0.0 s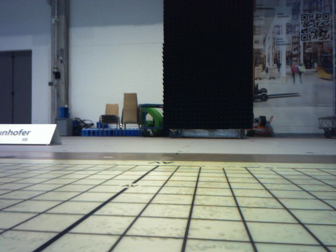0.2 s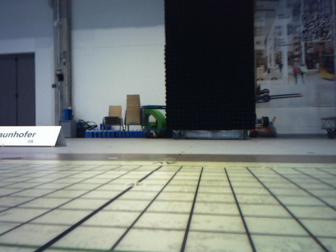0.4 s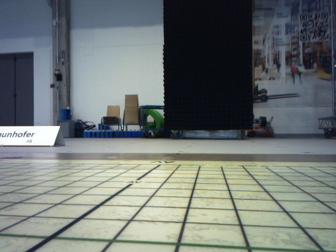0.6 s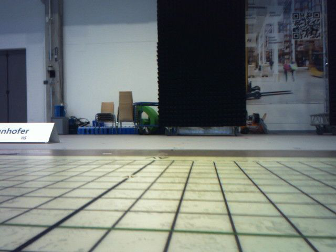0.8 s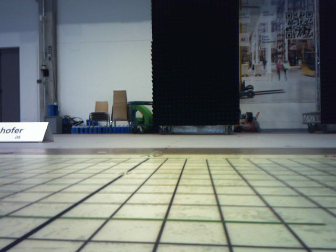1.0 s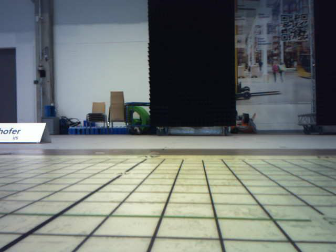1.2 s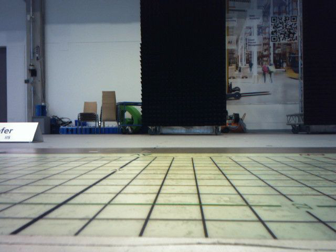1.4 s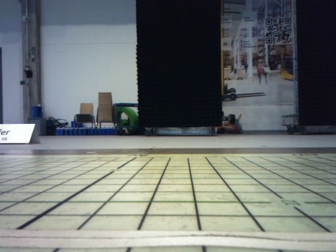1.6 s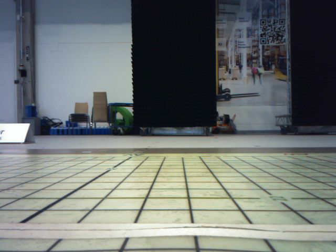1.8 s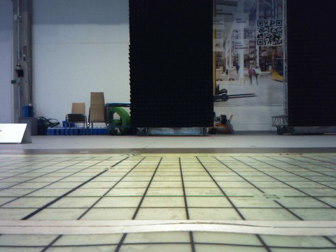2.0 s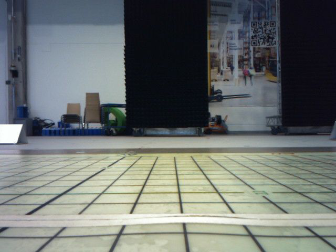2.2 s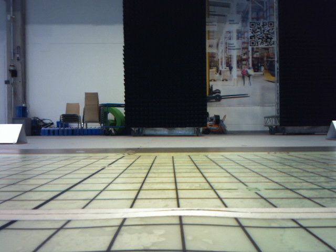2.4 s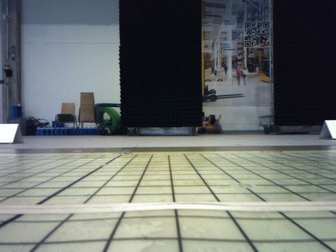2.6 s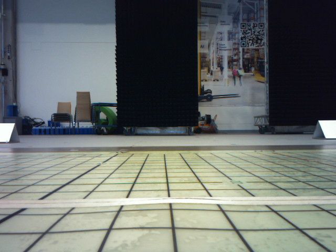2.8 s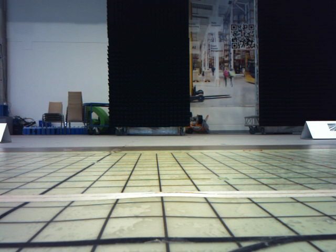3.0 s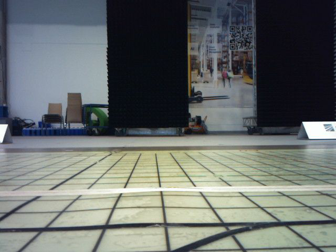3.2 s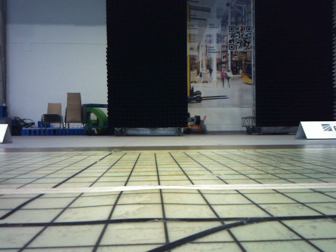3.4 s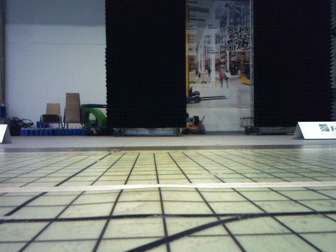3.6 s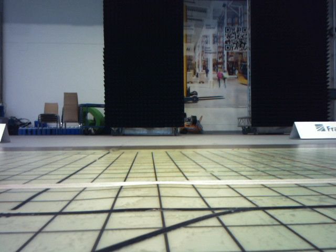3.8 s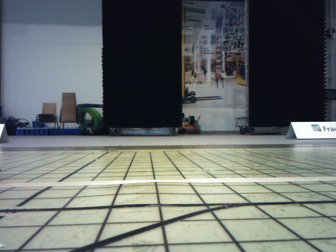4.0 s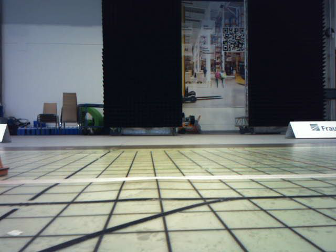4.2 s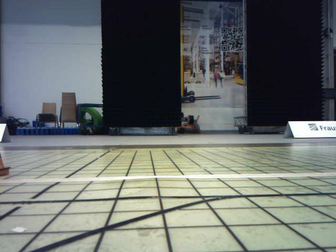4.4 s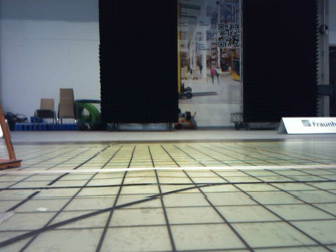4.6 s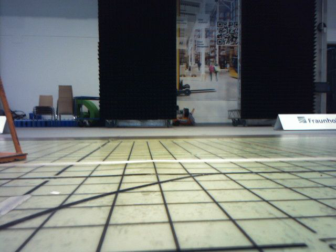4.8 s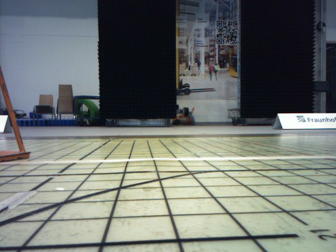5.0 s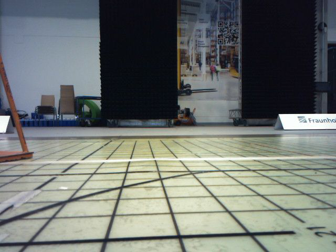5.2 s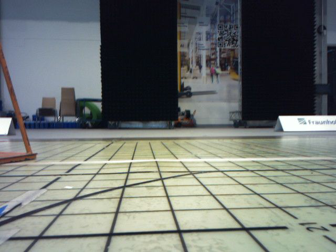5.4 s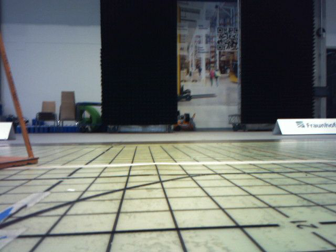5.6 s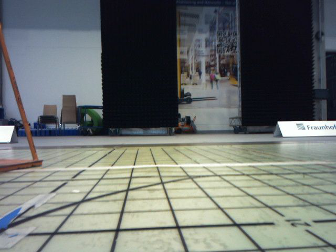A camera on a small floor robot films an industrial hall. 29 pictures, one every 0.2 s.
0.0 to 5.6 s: The scene slides to the left, as the camera pans about 15 degrees to its right. It travels backward, about 1.2 m, so what stands in front gets smaller.
The film runs backward here.
